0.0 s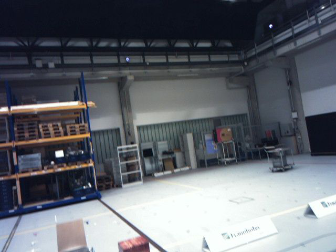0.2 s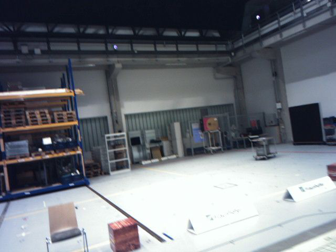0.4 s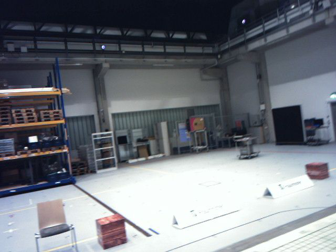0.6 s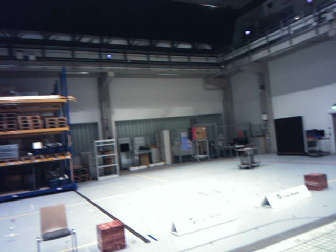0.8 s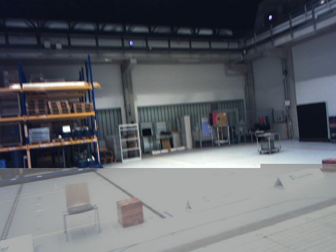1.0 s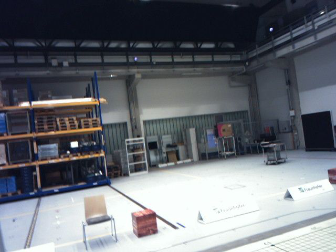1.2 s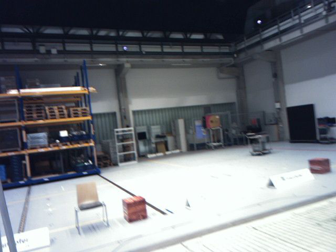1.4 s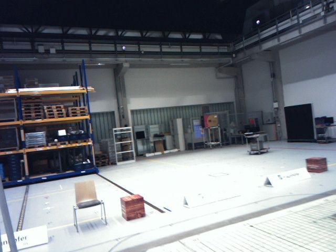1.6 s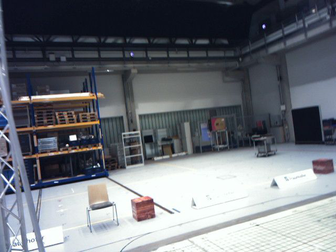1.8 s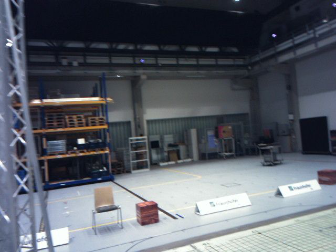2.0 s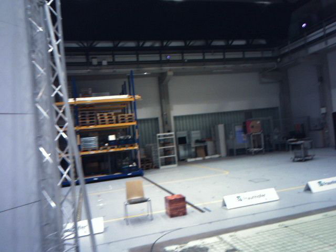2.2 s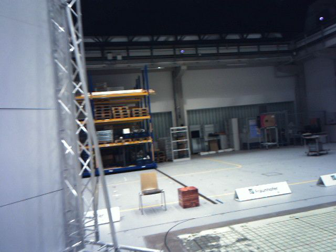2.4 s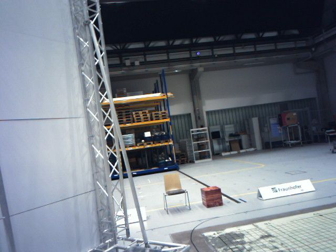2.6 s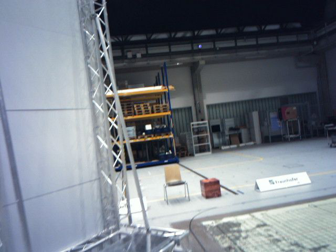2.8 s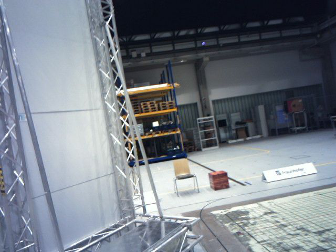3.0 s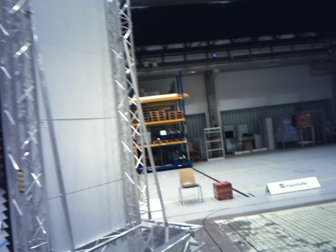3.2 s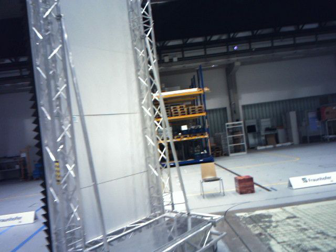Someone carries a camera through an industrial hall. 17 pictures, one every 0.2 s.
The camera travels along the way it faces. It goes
backward.
0.0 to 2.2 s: The camera pans to its left, which is counterclockwise from overhead, by about 10 degrees. It travels backward, about 2.2 m, so what stands in front gets smaller.
2.2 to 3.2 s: The camera pans to its left, which is counterclockwise from overhead, by about 10 degrees. It travels backward, about 1.2 m, so what stands in front gets smaller.
The film runs backward here.
